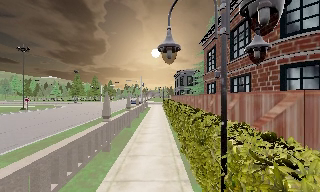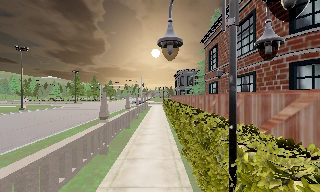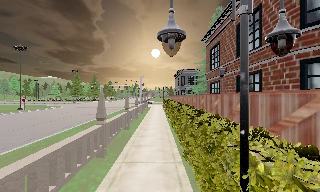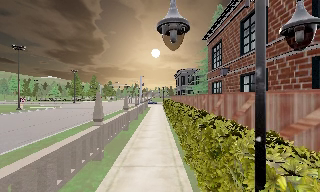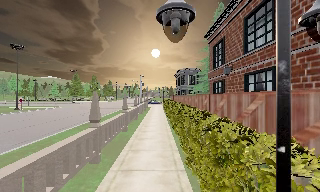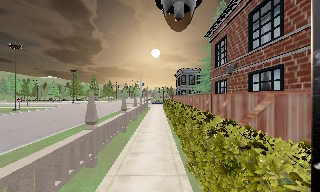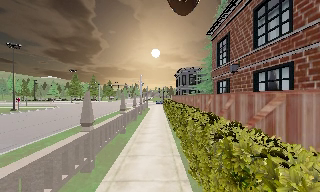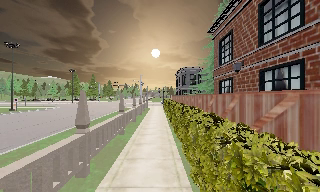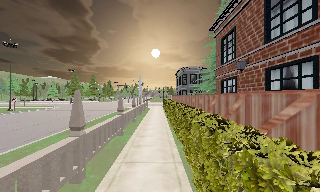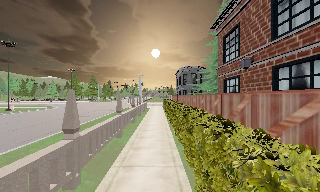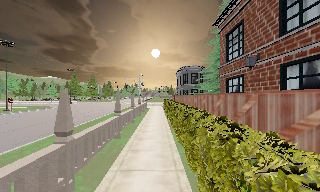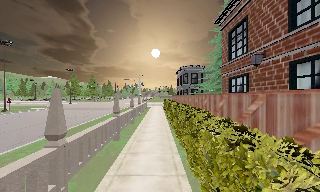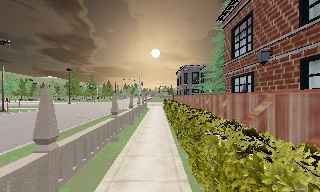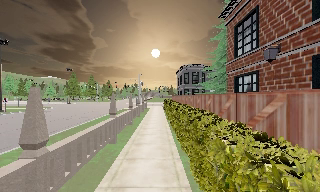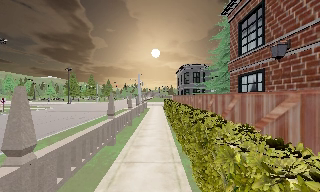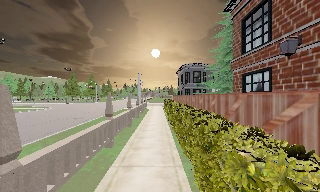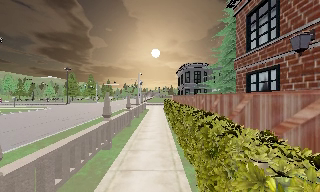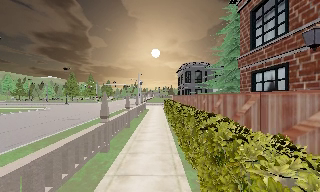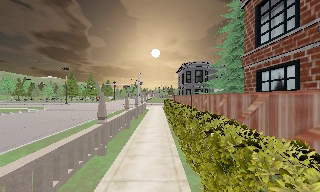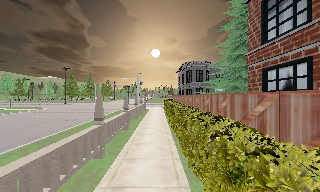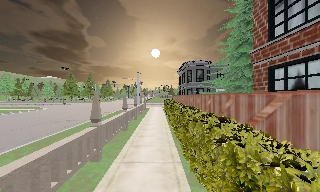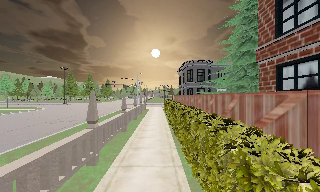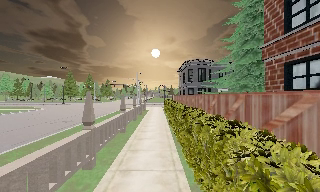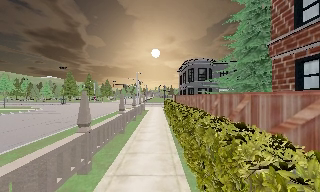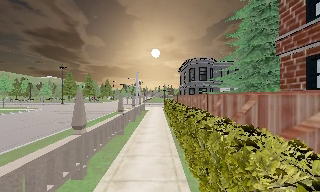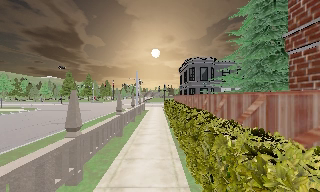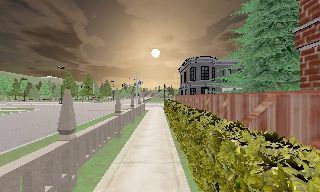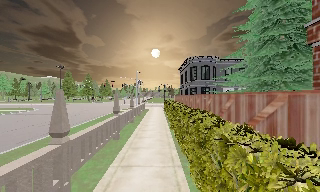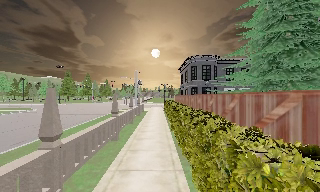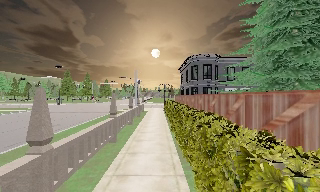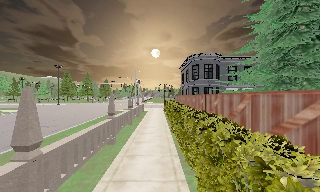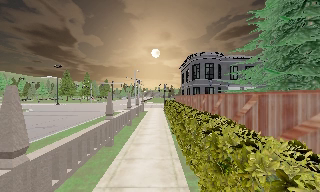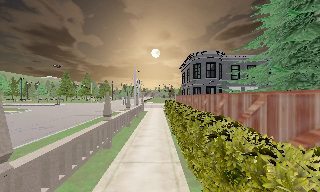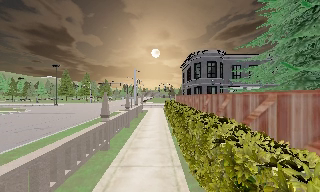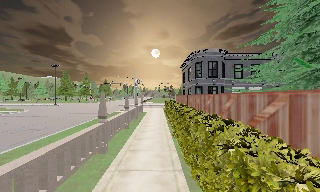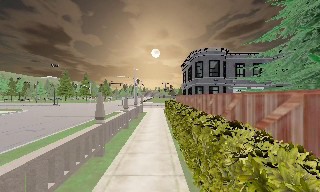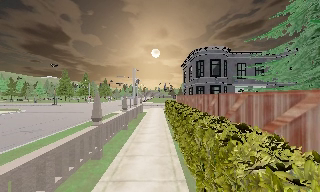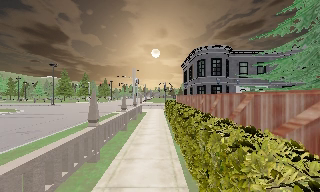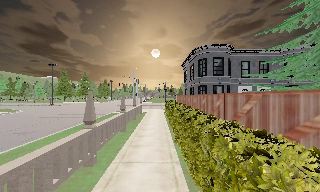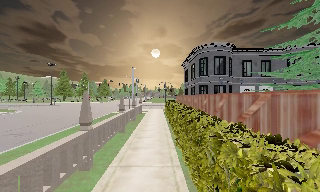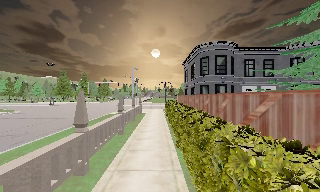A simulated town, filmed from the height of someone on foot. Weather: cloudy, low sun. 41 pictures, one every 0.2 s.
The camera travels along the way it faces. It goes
forward.
0.0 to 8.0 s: The camera travels forward, about 13 m, so what stands in front looms larger.
The film runs forward here.
